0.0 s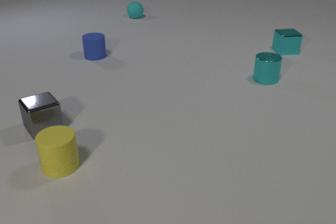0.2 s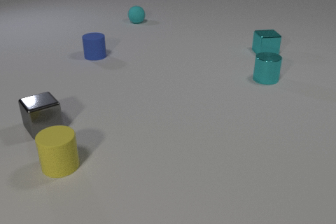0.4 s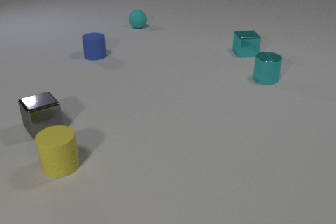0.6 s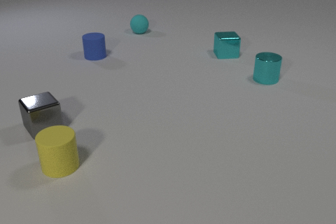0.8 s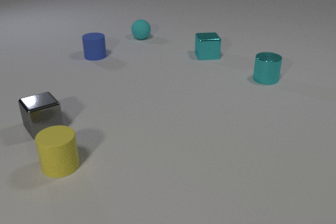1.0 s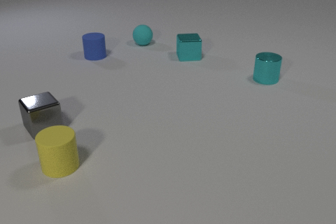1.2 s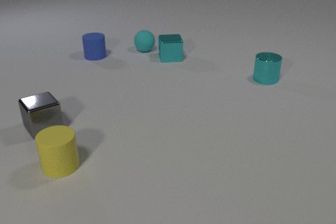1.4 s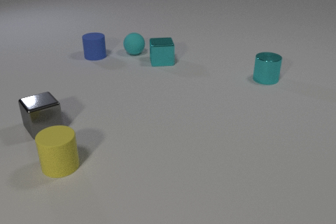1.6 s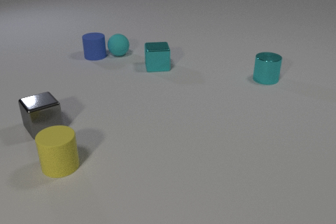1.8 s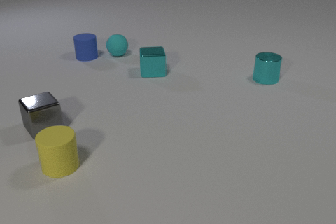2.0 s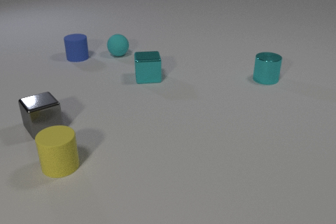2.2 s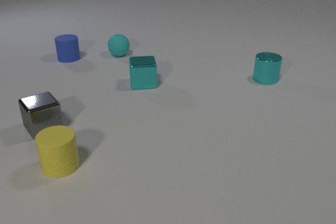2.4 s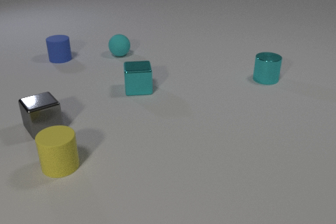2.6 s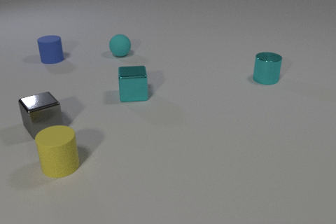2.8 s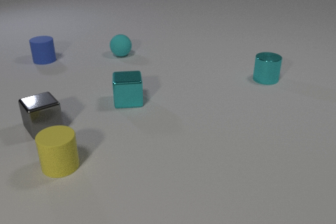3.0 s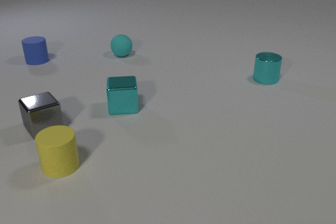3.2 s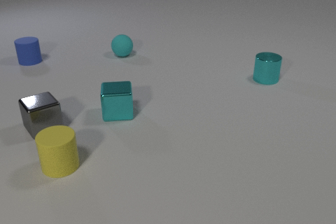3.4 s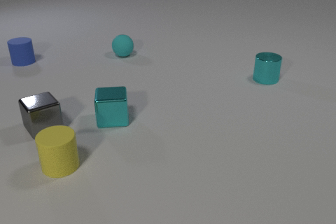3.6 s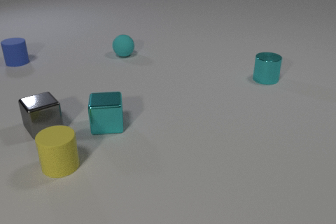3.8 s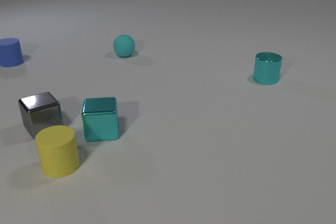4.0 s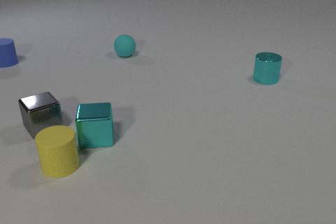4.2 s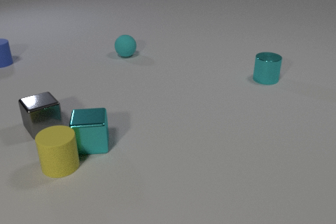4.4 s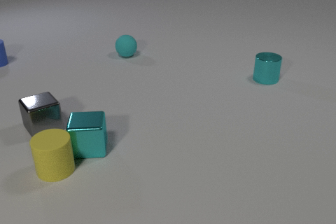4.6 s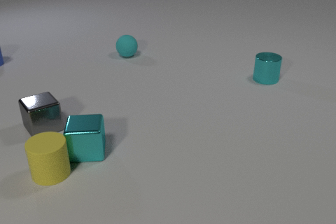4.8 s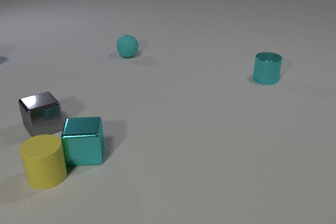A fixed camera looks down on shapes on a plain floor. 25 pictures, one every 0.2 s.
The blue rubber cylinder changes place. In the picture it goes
to the left.
The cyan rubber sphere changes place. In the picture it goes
toward the camera.
0.0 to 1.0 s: The cyan metal cube slides to the left. The cyan rubber sphere rolls toward the camera.
1.0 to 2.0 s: The cyan metal cube slides toward the camera and to the left. The cyan rubber sphere rolls toward the camera and to the left. The blue rubber cylinder slides to the left. The cyan metal cube and the cyan rubber sphere collide. The cyan rubber sphere and the blue rubber cylinder collide.
2.0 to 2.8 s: The cyan metal cube slides toward the camera. The blue rubber cylinder slides to the left.
2.8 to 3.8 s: The cyan metal cube slides toward the camera and to the left. The blue rubber cylinder slides to the left.
3.8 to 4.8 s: The cyan metal cube slides toward the camera and to the left. The blue rubber cylinder slides to the left. The yellow rubber cylinder slides to the left and toward the camera. The cyan metal cube and the yellow rubber cylinder collide.
What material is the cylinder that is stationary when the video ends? metal.
What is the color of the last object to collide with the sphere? blue.
What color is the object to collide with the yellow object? cyan.
